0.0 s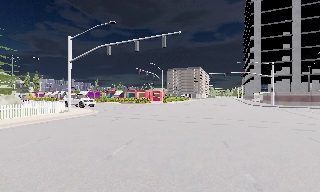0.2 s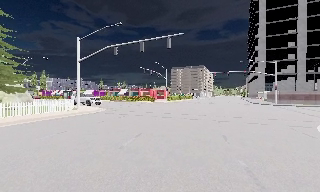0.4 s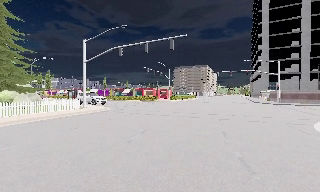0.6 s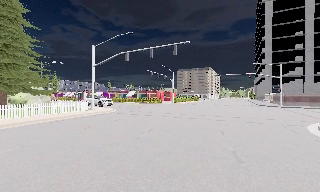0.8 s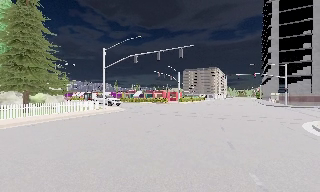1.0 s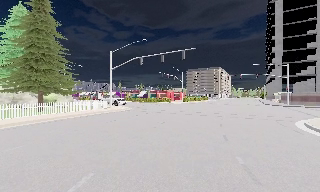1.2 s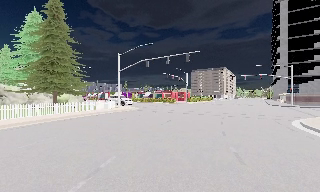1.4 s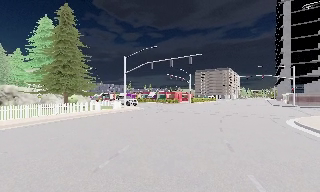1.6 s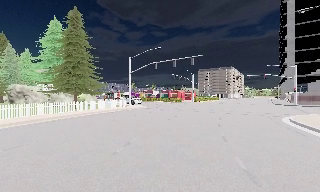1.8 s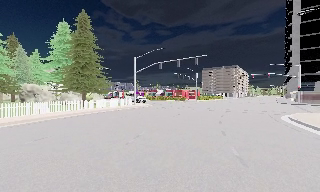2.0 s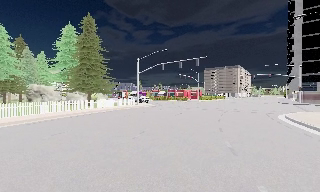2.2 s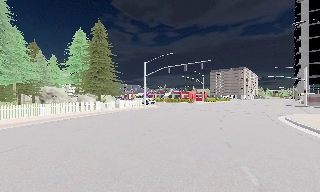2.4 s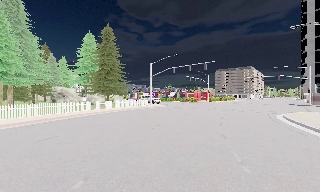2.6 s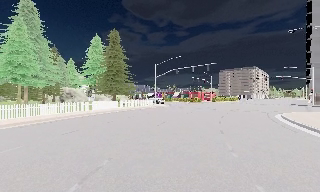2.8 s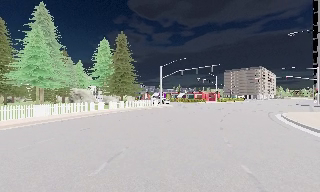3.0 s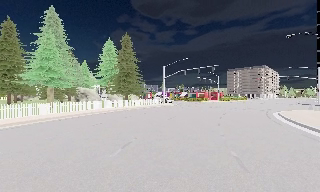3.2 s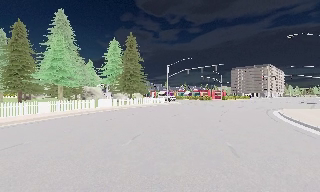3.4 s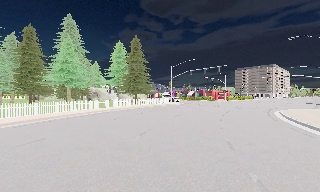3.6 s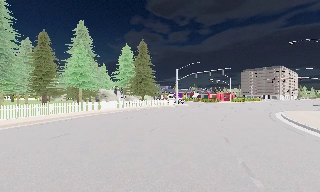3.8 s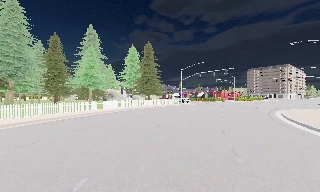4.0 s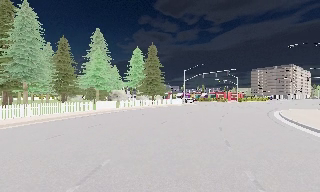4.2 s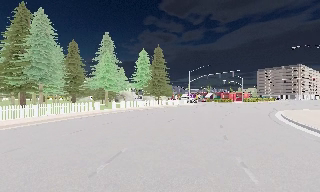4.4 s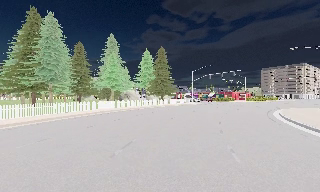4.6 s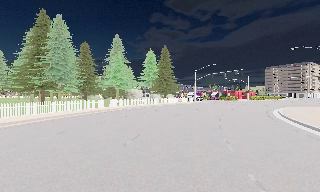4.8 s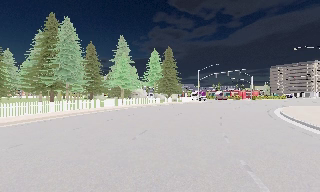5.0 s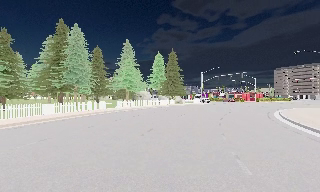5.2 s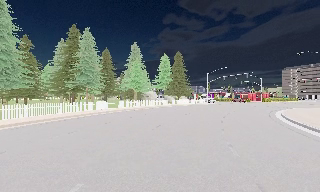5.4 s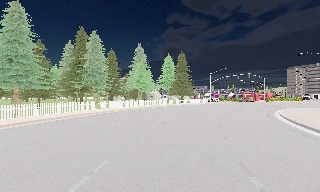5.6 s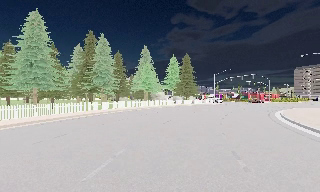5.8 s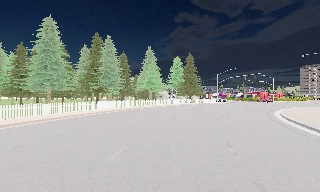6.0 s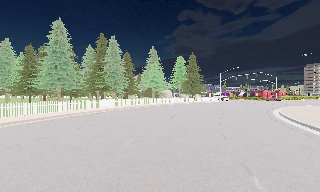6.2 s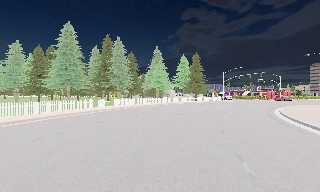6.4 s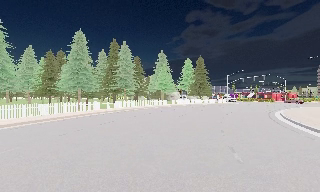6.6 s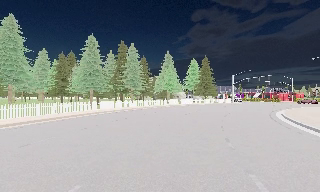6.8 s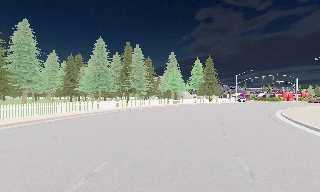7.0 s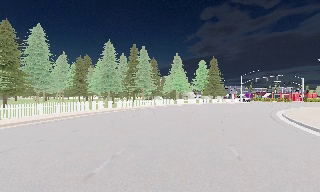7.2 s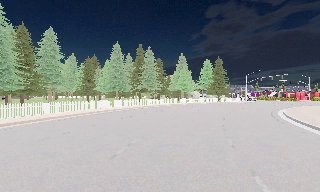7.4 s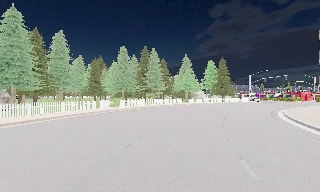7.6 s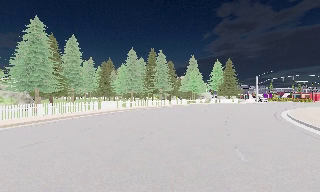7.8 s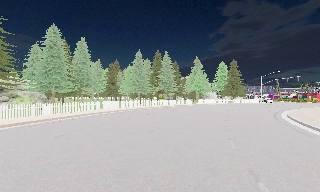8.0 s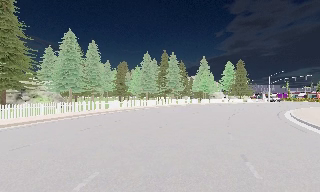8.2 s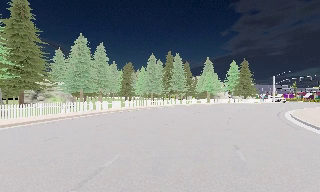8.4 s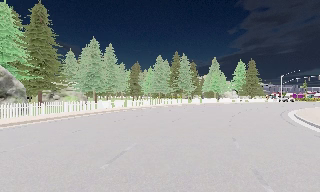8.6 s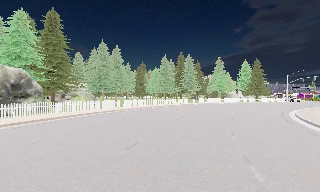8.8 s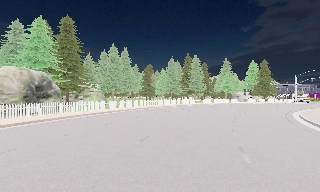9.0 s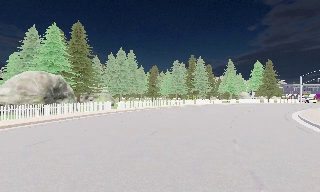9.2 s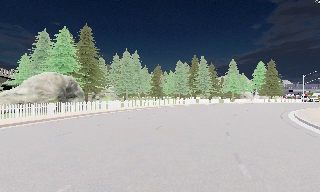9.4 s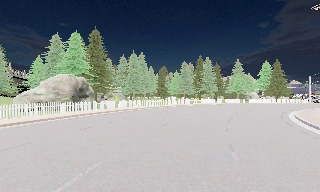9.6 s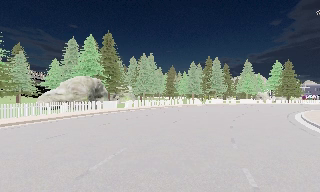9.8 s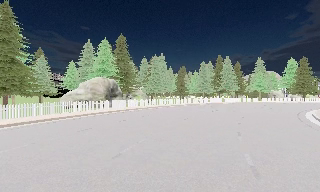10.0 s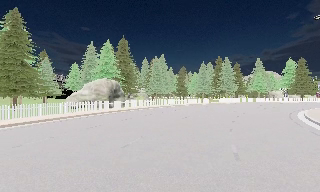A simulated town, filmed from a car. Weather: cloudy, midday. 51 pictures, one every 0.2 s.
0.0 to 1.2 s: The camera travels backward, about 5 m, so what stands in front gets smaller. It gains speed.
1.2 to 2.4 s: The camera travels backward, about 6 m, so what stands in front gets smaller.
2.4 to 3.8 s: The camera swings to its left by about 10 degrees, and the scene slides to the right. It travels backward, about 7 m, so what stands in front gets smaller.
3.8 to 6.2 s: The camera swings to its left by about 15 degrees, and the scene slides to the right. It travels backward, about 11 m, so what stands in front gets smaller.
6.2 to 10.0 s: The scene slides to the right, as the camera pans about 35 degrees to its left. It travels backward, about 20 m.
The film runs backward here.
